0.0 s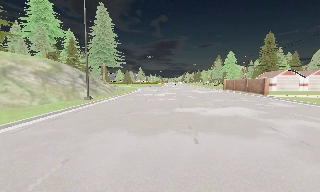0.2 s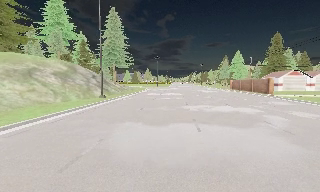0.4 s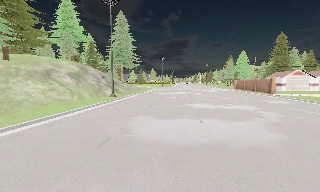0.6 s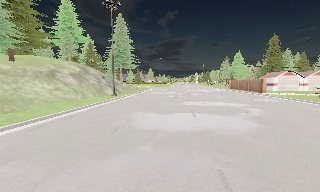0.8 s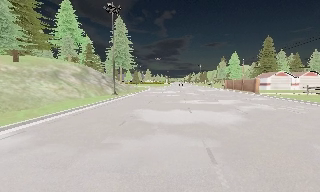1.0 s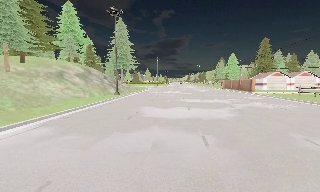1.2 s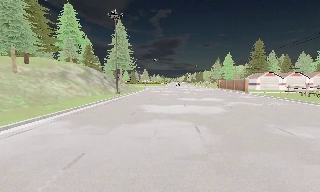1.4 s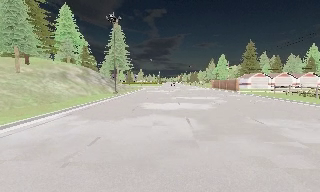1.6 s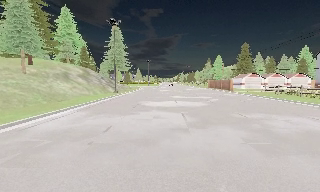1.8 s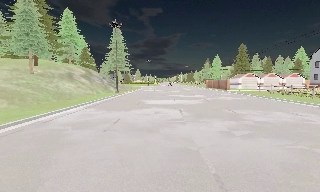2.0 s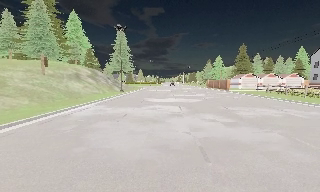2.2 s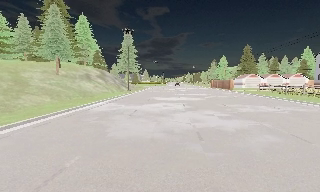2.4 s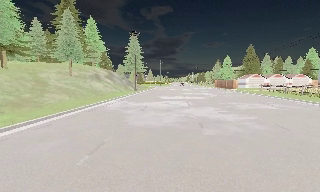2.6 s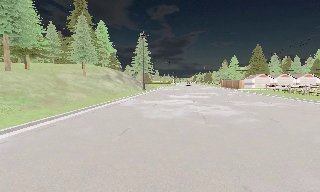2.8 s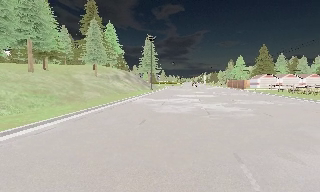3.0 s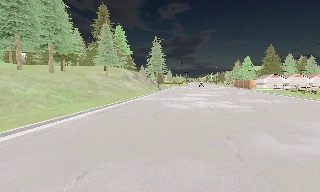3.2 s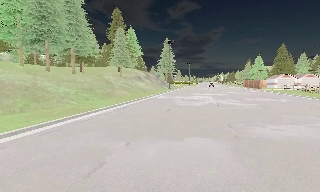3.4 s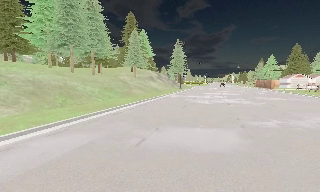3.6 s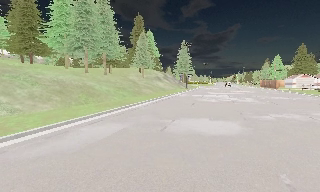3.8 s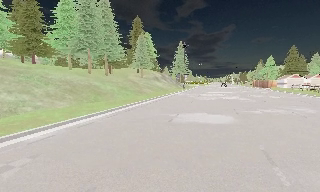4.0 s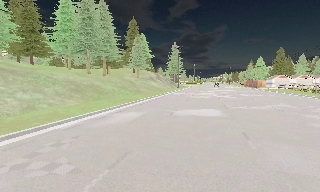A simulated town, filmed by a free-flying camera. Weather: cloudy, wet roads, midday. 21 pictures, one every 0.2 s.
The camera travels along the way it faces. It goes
backward.
0.0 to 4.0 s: The scene slides to the right, as the camera pans about 15 degrees to its left. It travels backward, about 30 m, so what stands in front gets smaller.
The film runs backward here.
